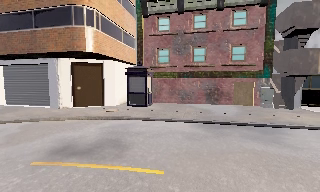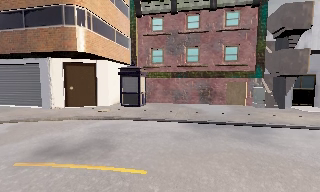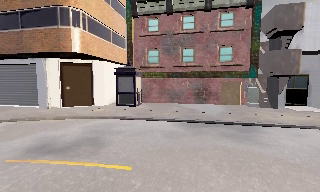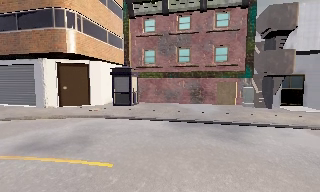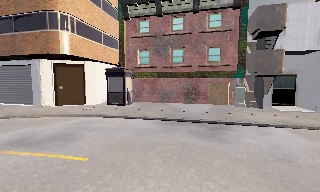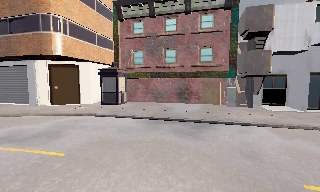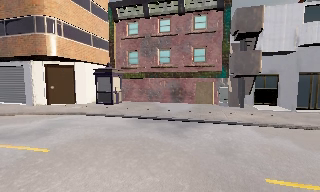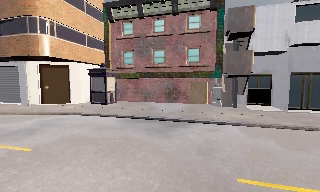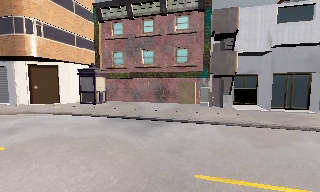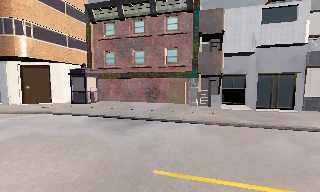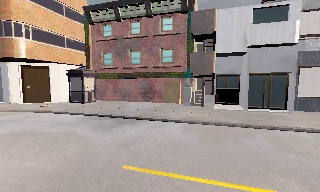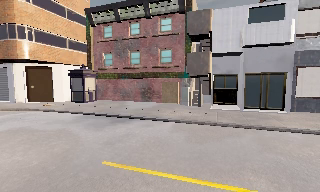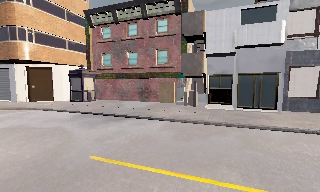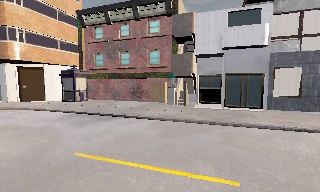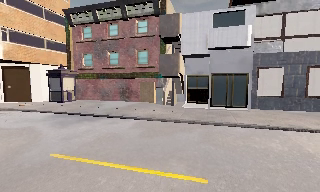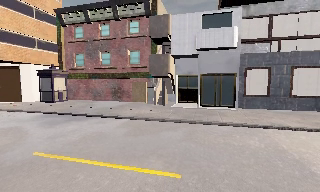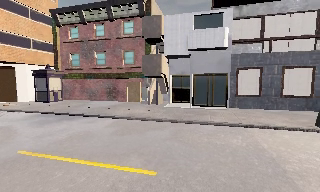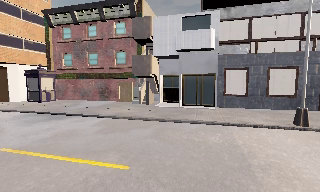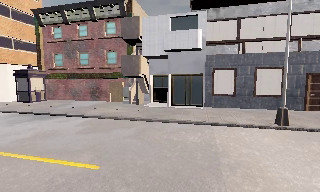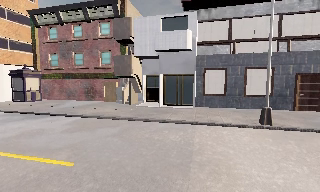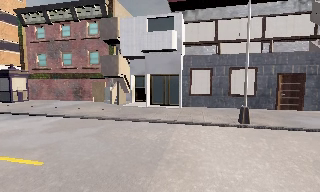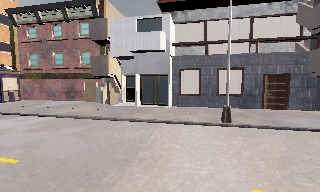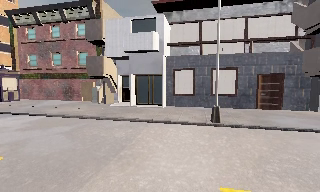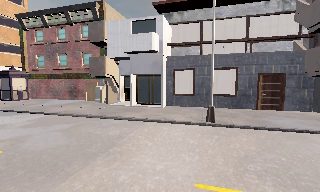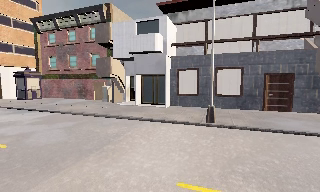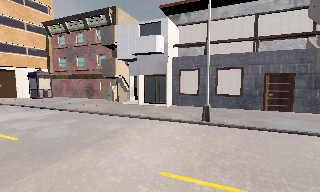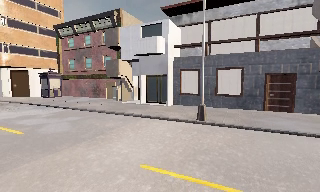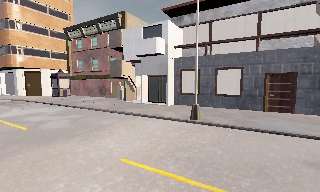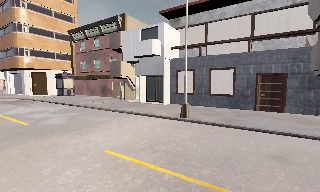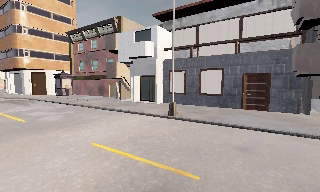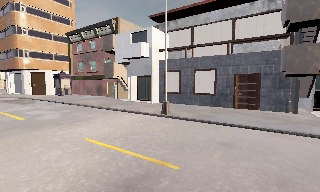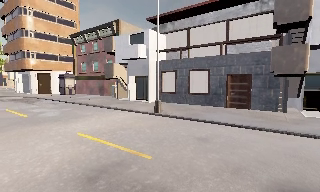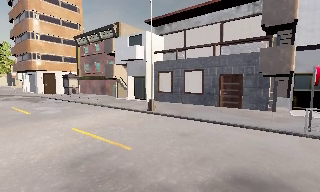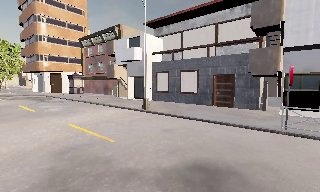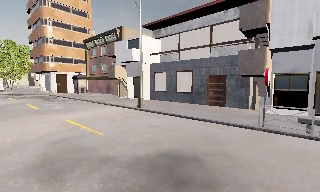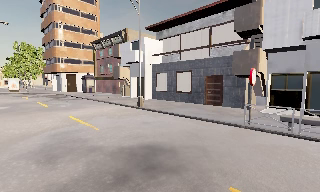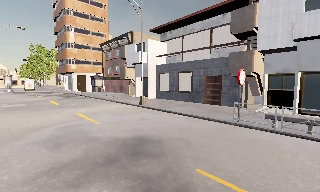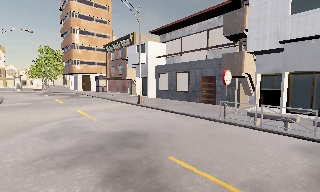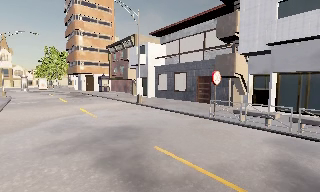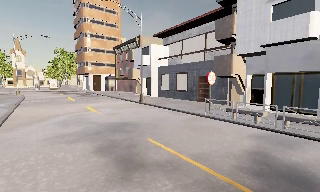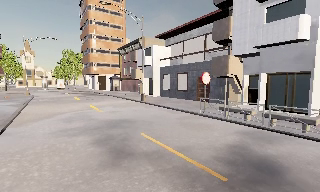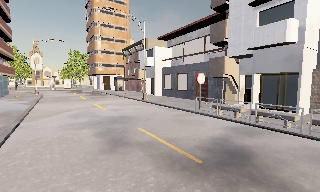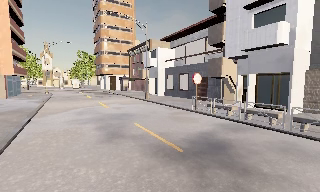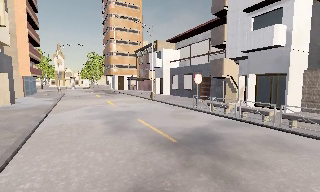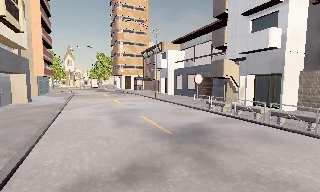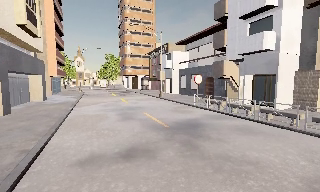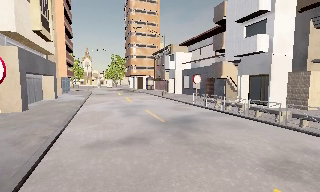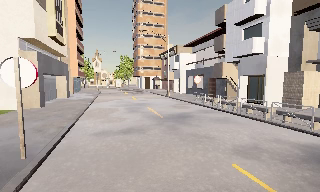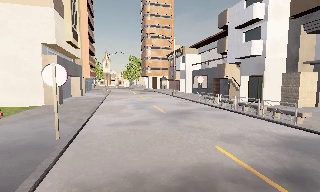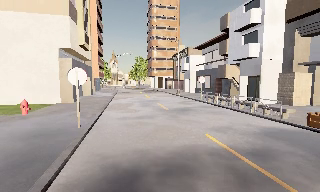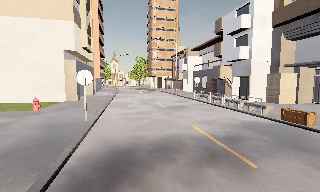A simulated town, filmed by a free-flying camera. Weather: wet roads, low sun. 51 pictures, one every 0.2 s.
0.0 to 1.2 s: The camera travels to its right, about 3.5 m, so close, fixed things drift to the left. It gains speed.
1.2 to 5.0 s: The camera travels to its right, about 11 m, so close, fixed things drift to the left.
5.0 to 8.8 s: The camera pans to its left, which is counterclockwise from overhead, by about 40 degrees. It travels to its right and backward, about 15 m.
8.8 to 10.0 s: The camera pans to its left, which is counterclockwise from overhead, by about 15 degrees. It travels backward, about 6 m, so what stands in front gets smaller.
The film runs forward here.
